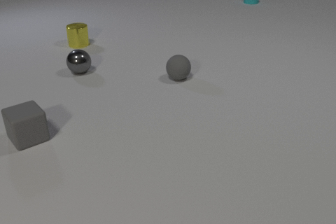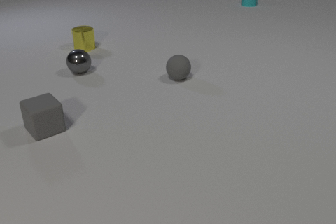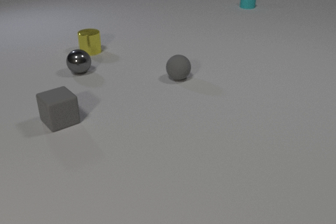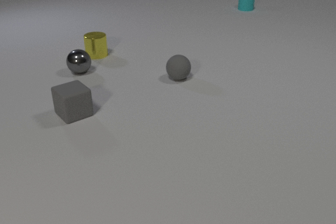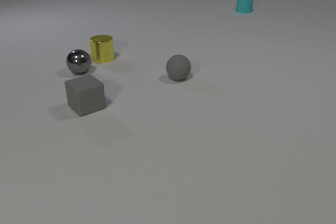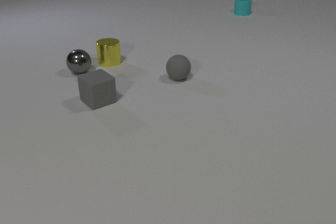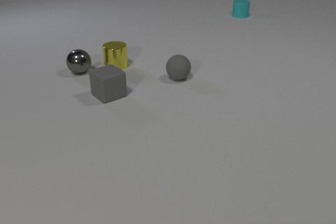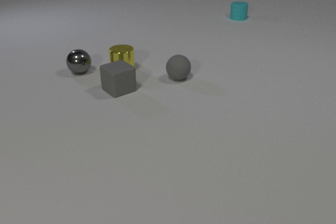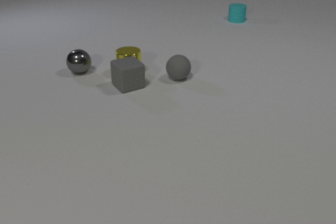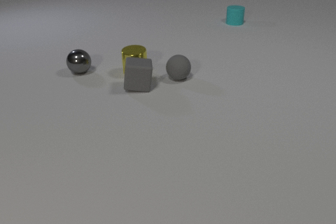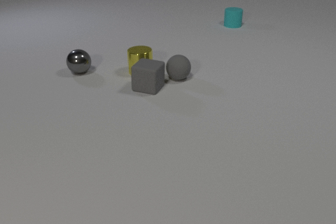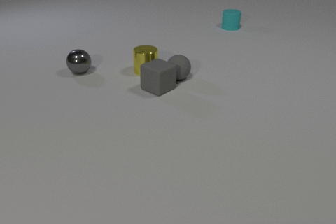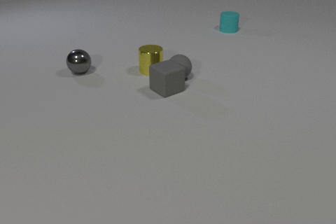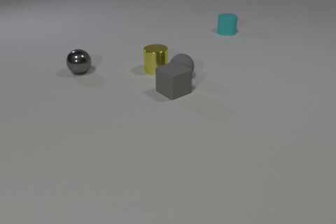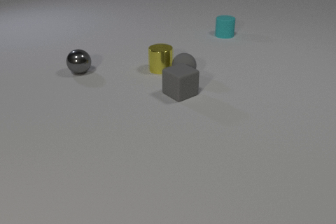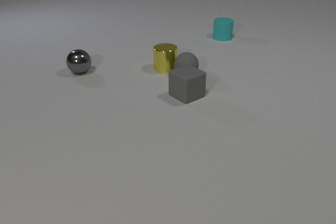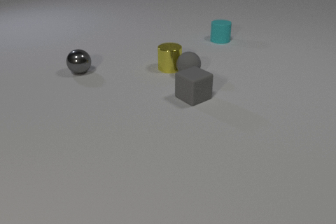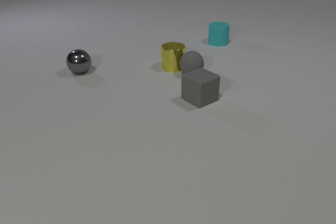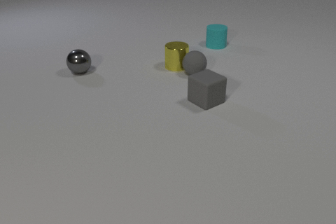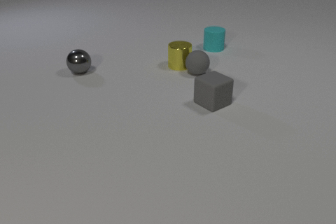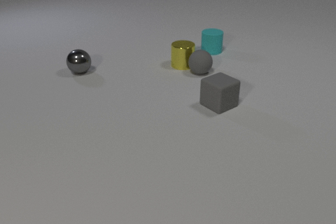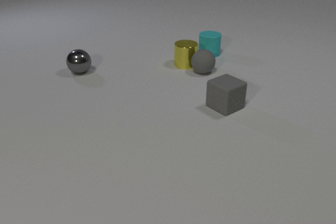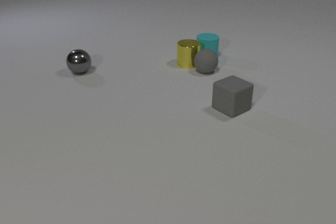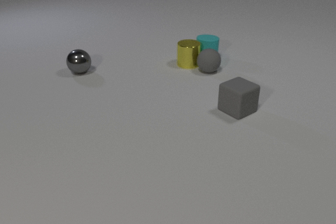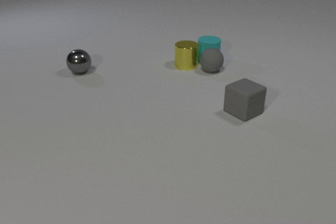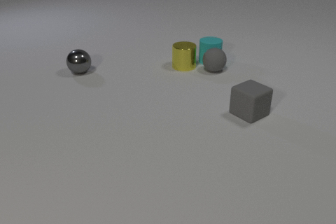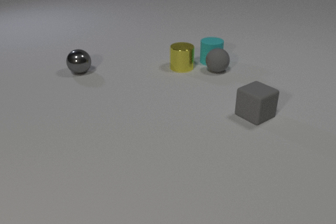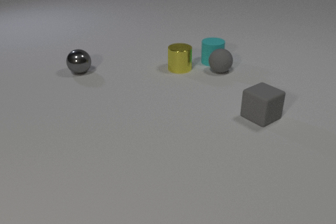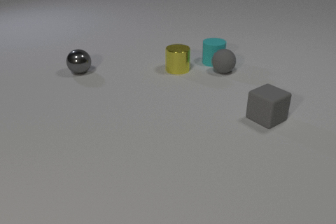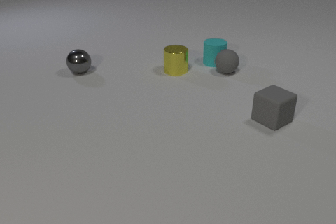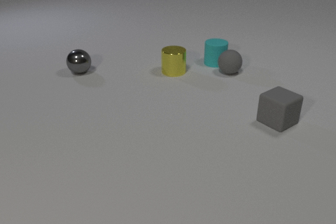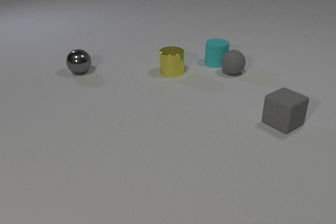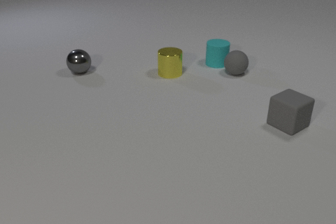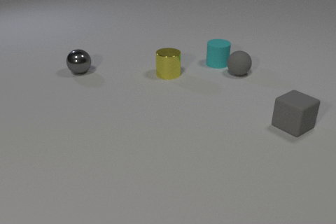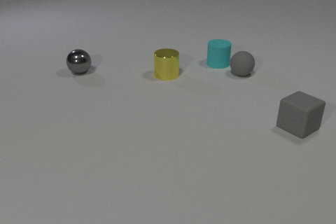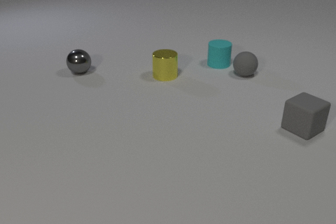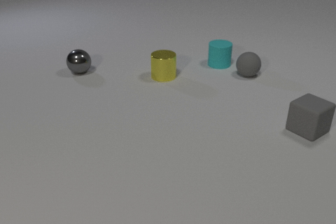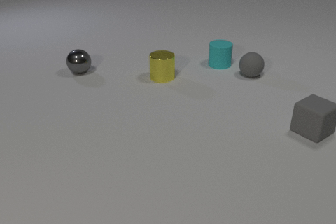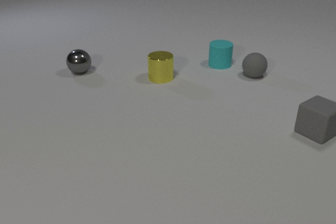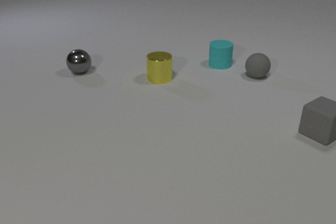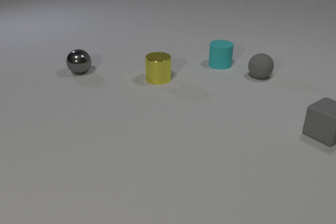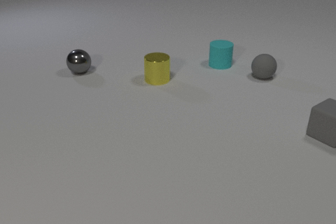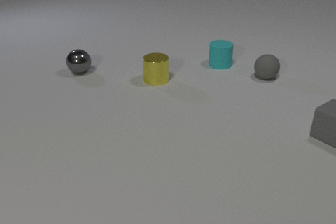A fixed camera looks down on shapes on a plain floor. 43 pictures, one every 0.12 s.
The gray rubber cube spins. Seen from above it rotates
clockwise.
The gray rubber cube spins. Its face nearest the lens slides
to the left.
0.00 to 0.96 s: The yellow metal cylinder slides toward the camera and to the right. The gray rubber cube slides to the right and away from the camera. The cyan rubber cylinder slides toward the camera. The yellow metal cylinder and the gray rubber cube collide.
0.96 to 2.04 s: The yellow metal cylinder slides to the right. The gray rubber cube slides to the right and toward the camera, spins so that its near face slides to the left, clockwise seen from above. The cyan rubber cylinder slides toward the camera. The gray rubber sphere rolls to the right and away from the camera. The gray rubber cube and the gray rubber sphere collide. The yellow metal cylinder and the gray rubber sphere collide.
2.04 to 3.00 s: The yellow metal cylinder slides to the right. The gray rubber cube slides to the right and toward the camera. The cyan rubber cylinder slides toward the camera. The gray rubber sphere rolls to the right and away from the camera. The yellow metal cylinder and the cyan rubber cylinder collide. The cyan rubber cylinder and the gray rubber sphere collide.
3.00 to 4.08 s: The yellow metal cylinder slides toward the camera and to the left. The gray rubber cube slides to the right. The cyan rubber cylinder slides to the right and toward the camera. The gray rubber sphere rolls to the right.
4.08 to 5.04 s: The yellow metal cylinder slides toward the camera and to the left. The gray rubber cube slides to the right. The gray rubber sphere rolls to the right.
How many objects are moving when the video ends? 3.
What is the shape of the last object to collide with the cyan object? sphere.
How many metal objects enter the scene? 0.
